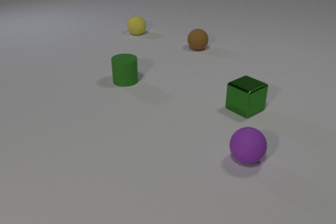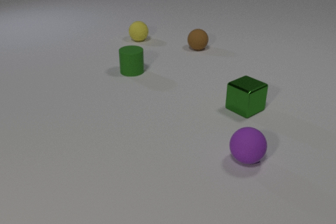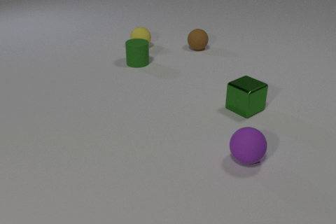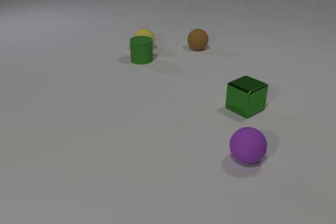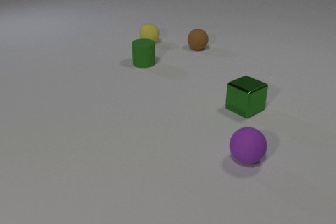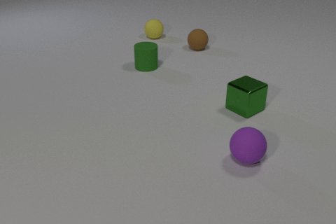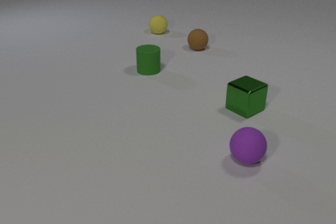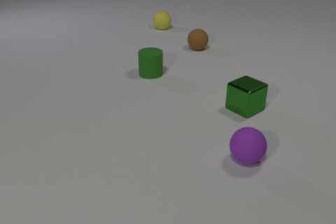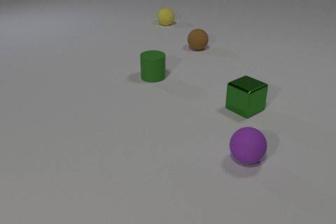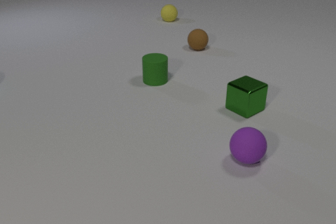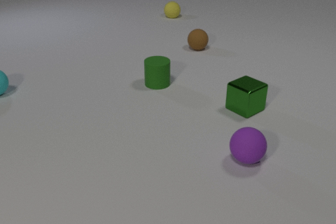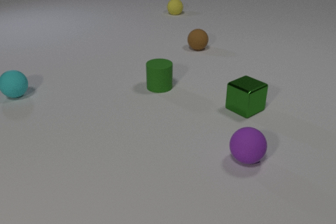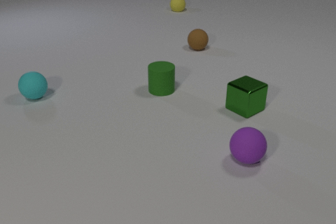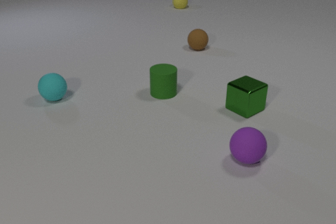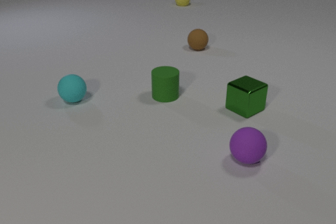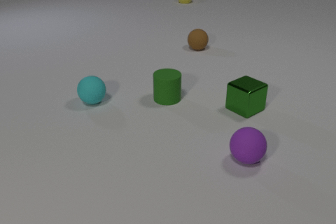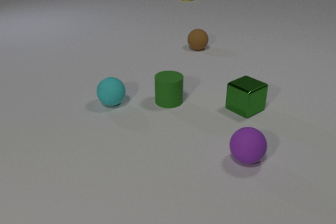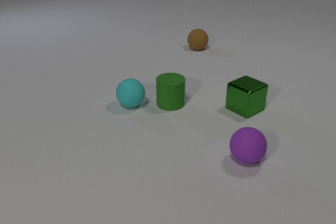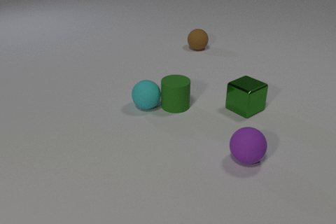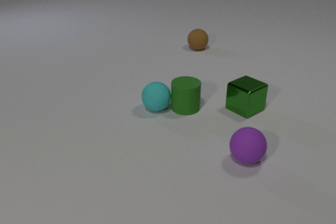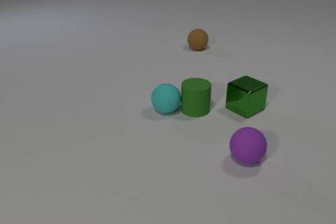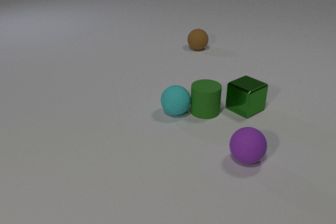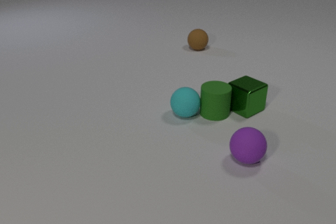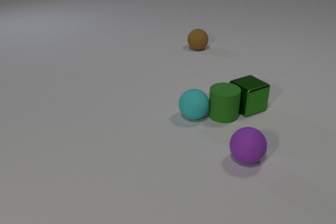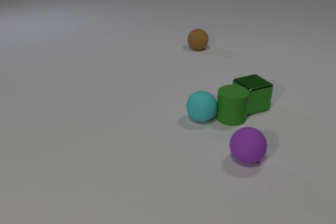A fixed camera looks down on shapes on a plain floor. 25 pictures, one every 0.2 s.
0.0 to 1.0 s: The yellow rubber sphere rolls to the right and toward the camera. The green rubber cylinder slides away from the camera and to the right. The yellow rubber sphere and the green rubber cylinder collide.
1.0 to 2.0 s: The yellow rubber sphere rolls away from the camera. The green rubber cylinder slides toward the camera. The cyan rubber sphere comes in at the left edge, rolls to the right.
2.0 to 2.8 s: The yellow rubber sphere rolls away from the camera. The green rubber cylinder slides toward the camera. The cyan rubber sphere rolls to the right and toward the camera.
2.8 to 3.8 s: The yellow rubber sphere rolls away from the camera, leaves at the top edge. The green rubber cylinder slides toward the camera and to the right. The cyan rubber sphere rolls to the right. The green rubber cylinder and the cyan rubber sphere collide.
3.8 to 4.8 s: The green rubber cylinder slides to the right. The cyan rubber sphere rolls to the right and toward the camera. The green rubber cylinder and the green metal cube collide.
What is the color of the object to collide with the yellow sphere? green.
How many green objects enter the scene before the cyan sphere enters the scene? 0.
What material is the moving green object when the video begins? rubber.
